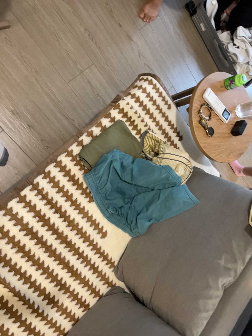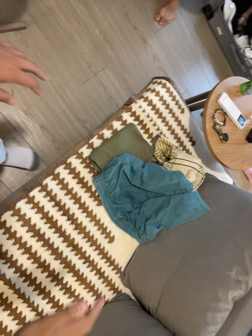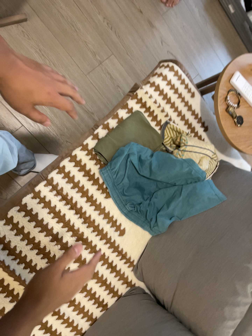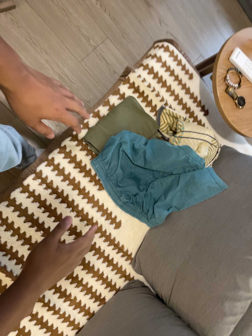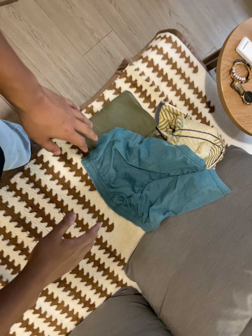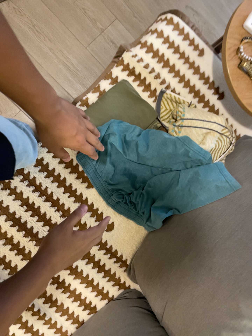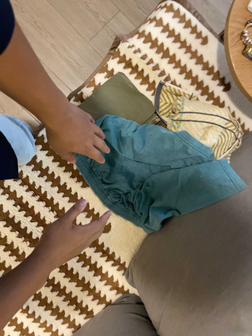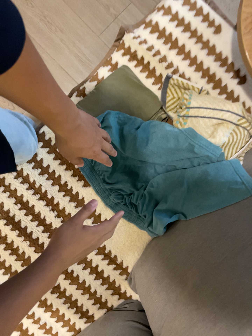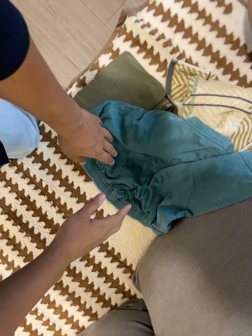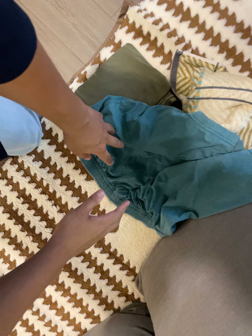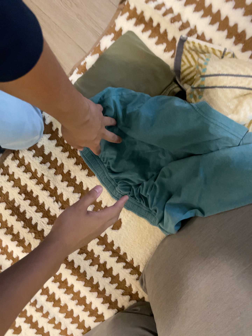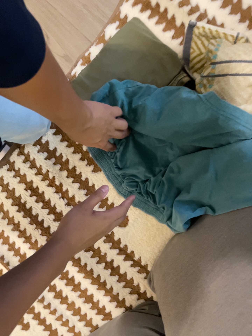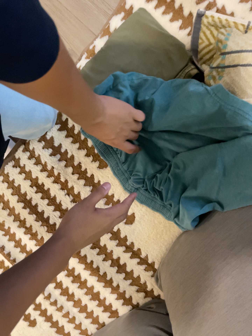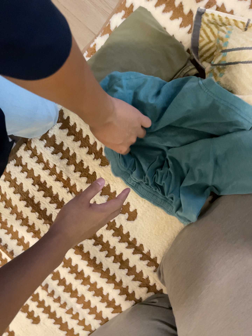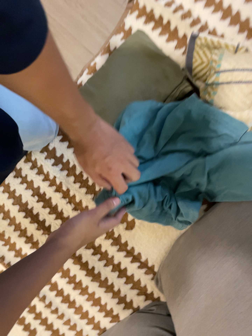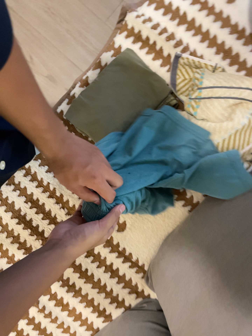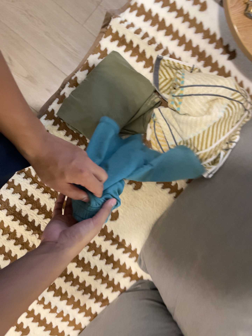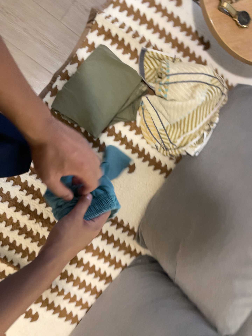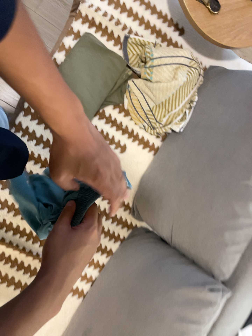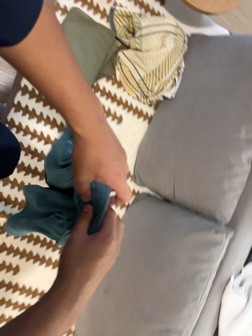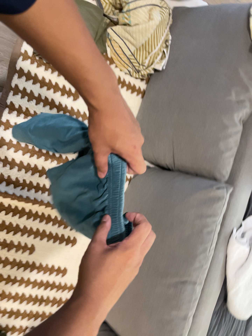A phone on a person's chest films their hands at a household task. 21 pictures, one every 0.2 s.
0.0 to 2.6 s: The camera pans to its left by about 45 degrees. It travels to its right and forward, about 70 cm. Its aim tips toward the bottom of its view by about 10 degrees, and the scene shifts upward.
2.6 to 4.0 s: The camera pans to its right by about 35 degrees. It travels to its left, backward and toward the bottom of its view, about 60 cm. It rolls about its line of sight by about 25 degrees, and the scene rotates counterclockwise.
The film runs forward here.
